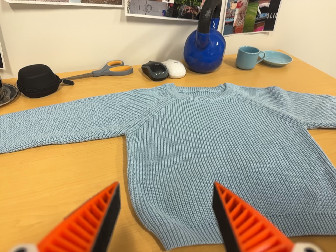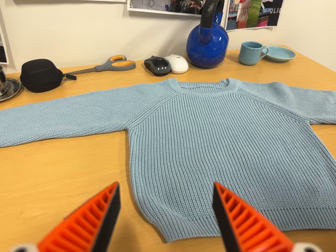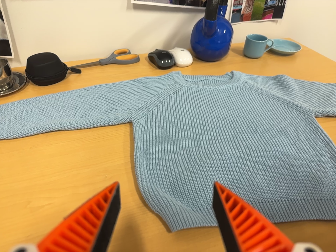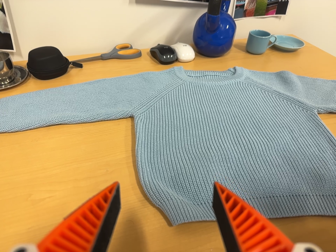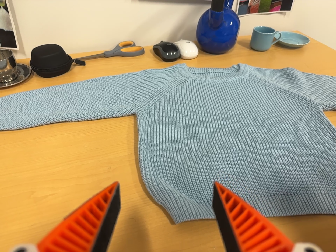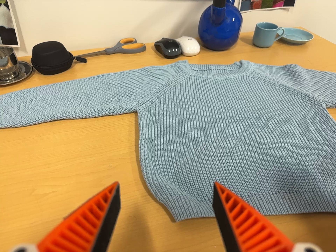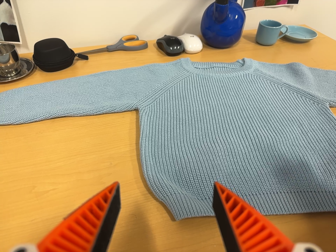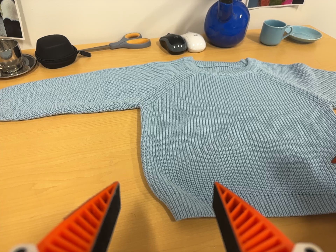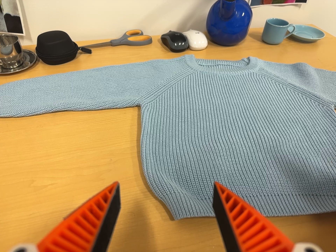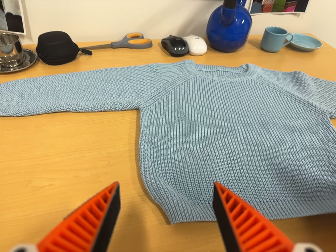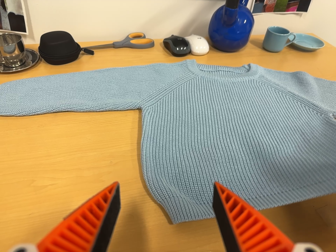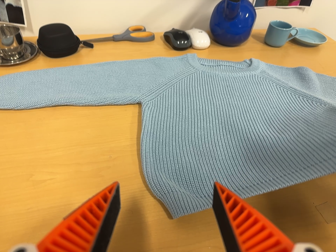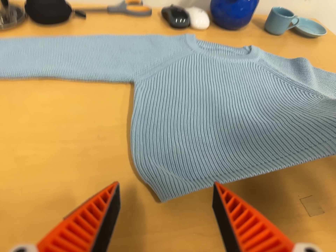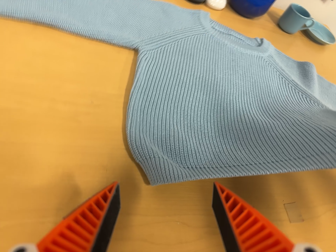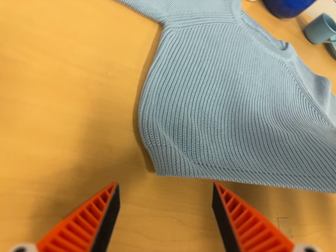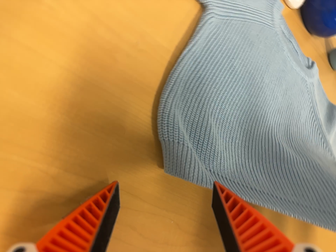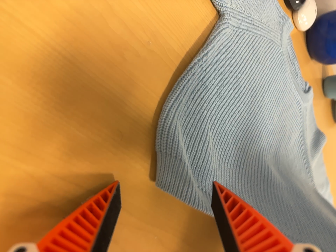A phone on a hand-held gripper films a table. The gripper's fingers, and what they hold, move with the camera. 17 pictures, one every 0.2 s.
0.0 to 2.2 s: The camera shifts only a little, or ends up much as it began.
2.2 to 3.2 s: The camera pans to its right by about 20 degrees. It travels to its left, forward and toward the top of its view, about 18 cm. Its aim tips toward the bottom of its view by about 20 degrees, and the scene shifts upward. It rolls about its line of sight by about 50 degrees, and the scene rotates clockwise.
The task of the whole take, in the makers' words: fold up.
The film runs forward here.
